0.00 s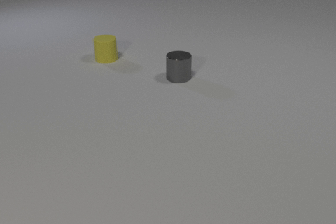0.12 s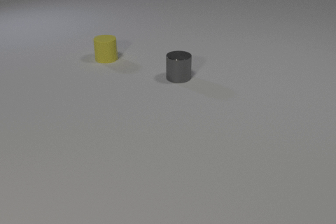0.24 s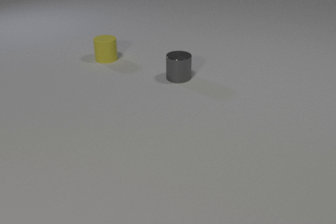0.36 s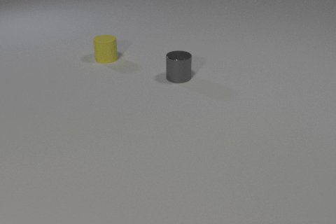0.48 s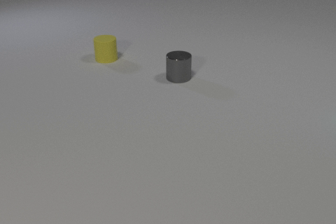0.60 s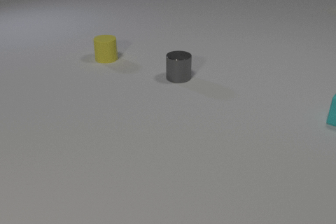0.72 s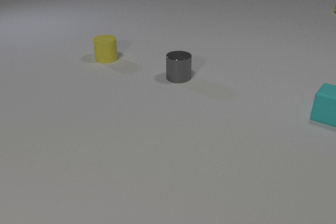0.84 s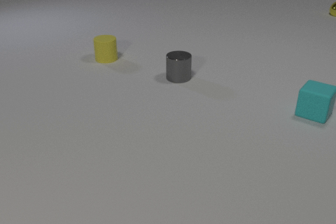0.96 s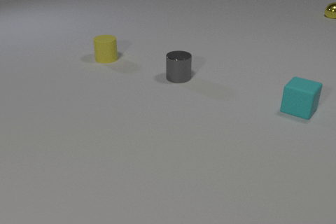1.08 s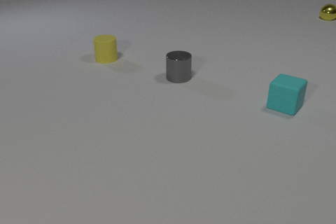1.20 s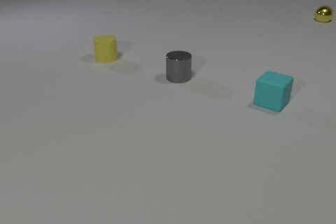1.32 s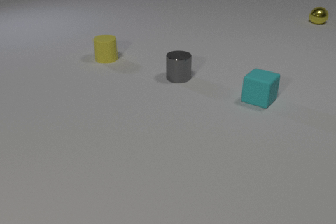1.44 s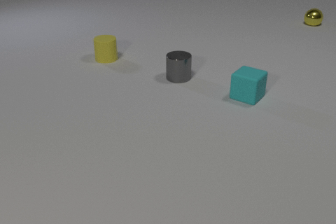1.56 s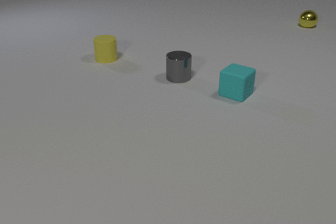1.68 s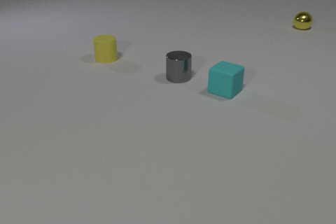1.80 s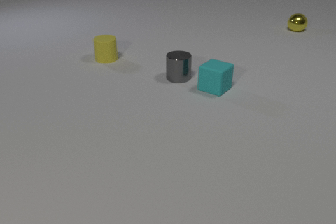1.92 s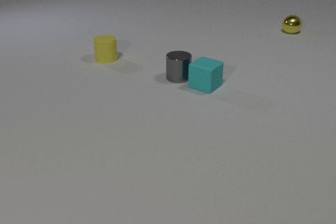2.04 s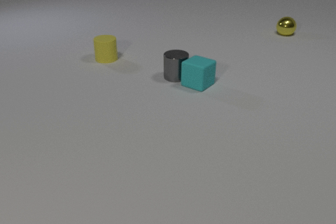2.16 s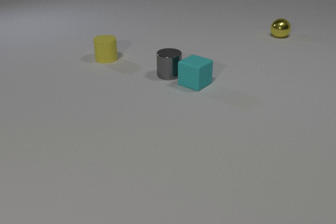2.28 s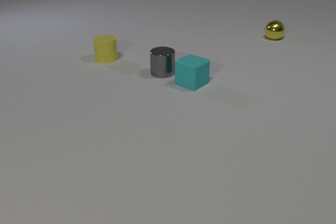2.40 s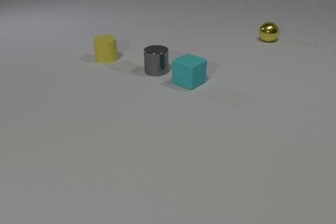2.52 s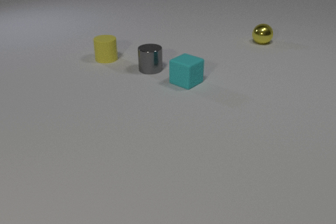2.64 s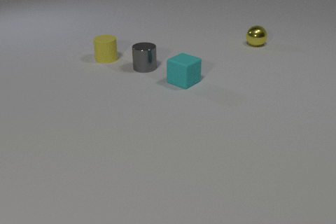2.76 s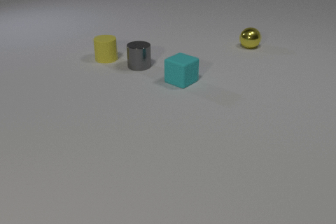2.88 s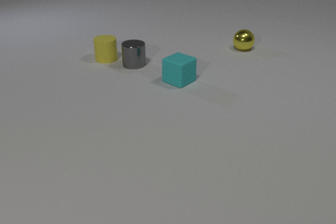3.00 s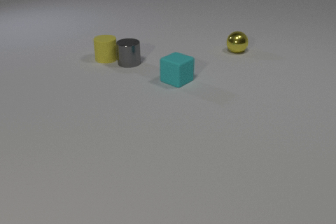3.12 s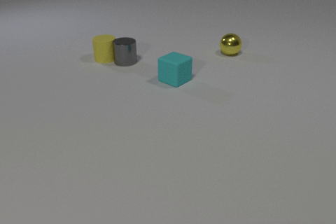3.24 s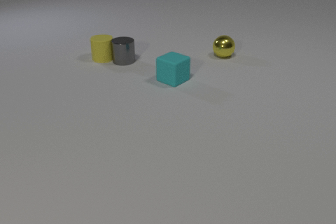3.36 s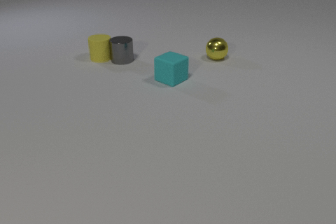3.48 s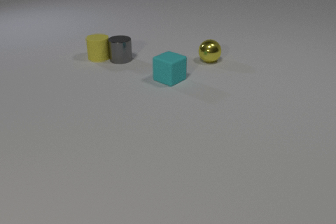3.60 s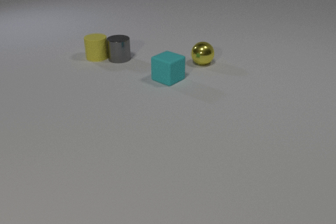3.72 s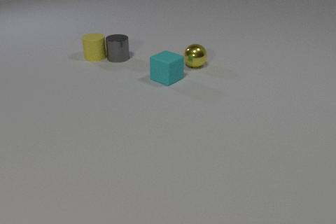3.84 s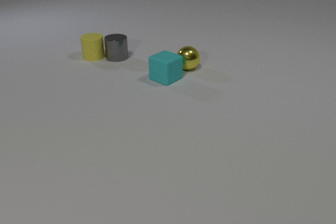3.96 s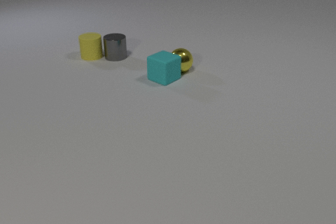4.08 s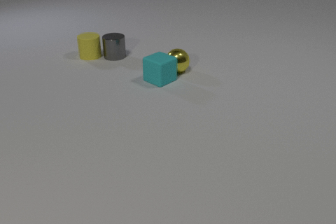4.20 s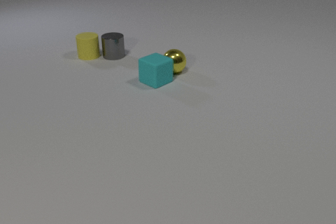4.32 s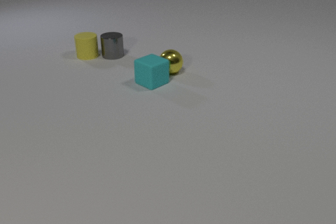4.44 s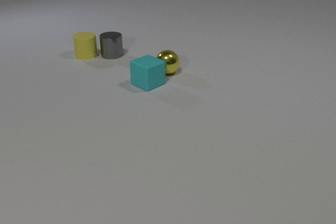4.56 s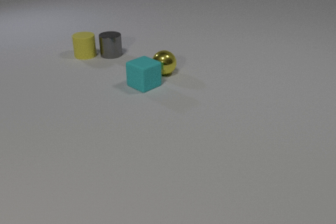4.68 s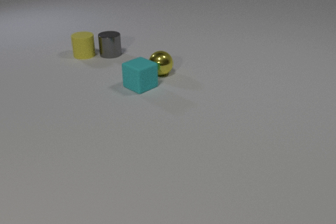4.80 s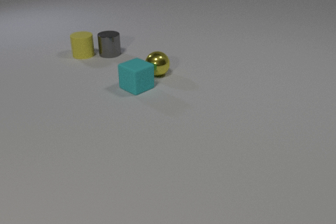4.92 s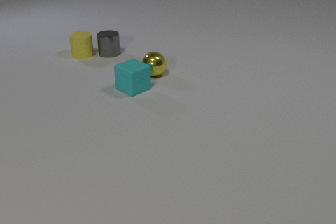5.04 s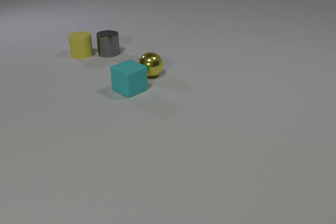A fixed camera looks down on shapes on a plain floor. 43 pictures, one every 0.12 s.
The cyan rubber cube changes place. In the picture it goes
to the left.
0.00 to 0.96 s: The cyan rubber cube comes in at the right edge, slides to the left. The yellow metal sphere comes in at the right edge, rolls toward the camera and to the left.
0.96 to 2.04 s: The cyan rubber cube slides to the left. The yellow metal sphere rolls toward the camera and to the left. The cyan rubber cube and the gray metal cylinder collide.
2.04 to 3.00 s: The cyan rubber cube slides to the left. The gray metal cylinder slides to the left and away from the camera. The yellow metal sphere rolls toward the camera and to the left.
3.00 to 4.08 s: The cyan rubber cube slides to the left. The gray metal cylinder slides away from the camera and to the left. The yellow metal sphere rolls toward the camera and to the left. The yellow rubber cylinder slides to the left and away from the camera. The gray metal cylinder and the yellow rubber cylinder collide. The cyan rubber cube and the yellow metal sphere collide.
4.08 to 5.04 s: The cyan rubber cube slides to the left and toward the camera. The gray metal cylinder slides away from the camera and to the left. The yellow metal sphere rolls to the left. The yellow rubber cylinder slides to the left and away from the camera.
What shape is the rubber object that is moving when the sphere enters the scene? cube.
Are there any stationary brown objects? no.
What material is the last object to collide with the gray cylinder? rubber.
